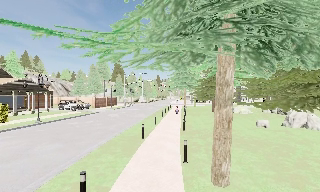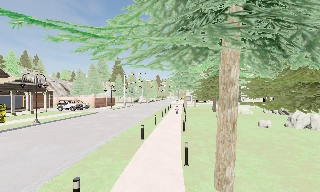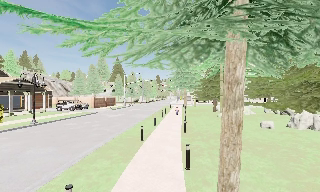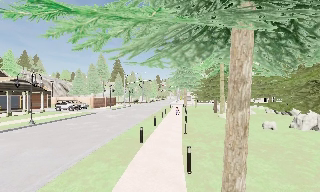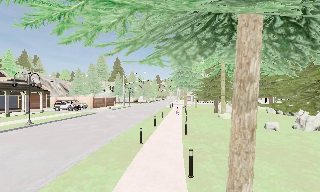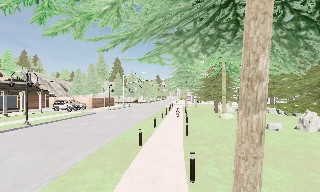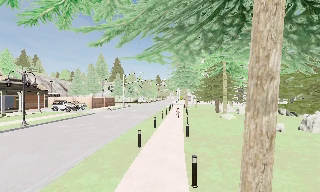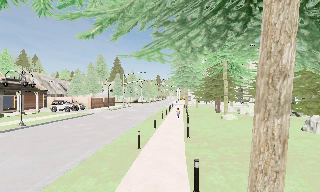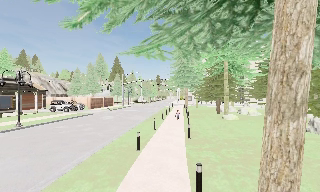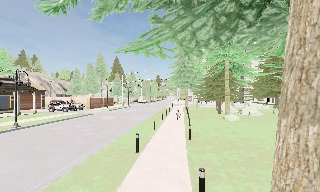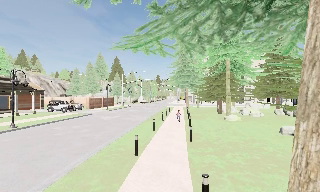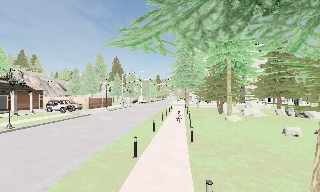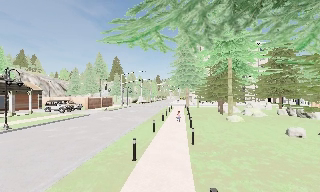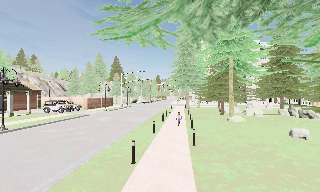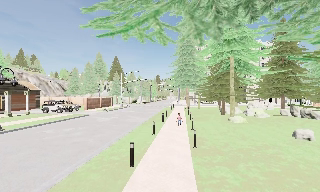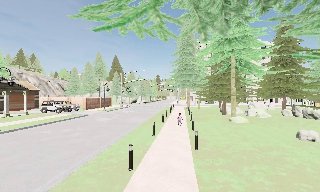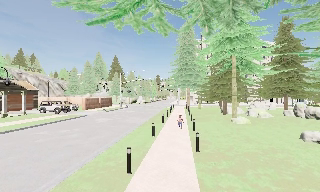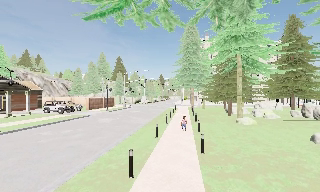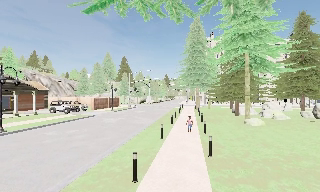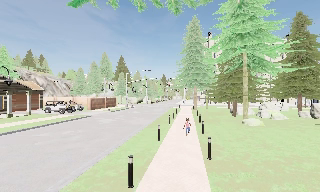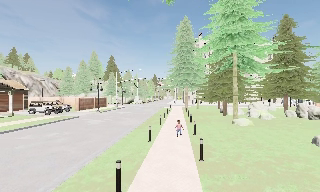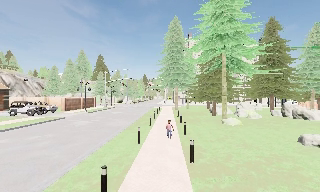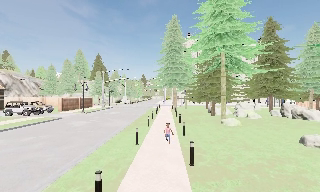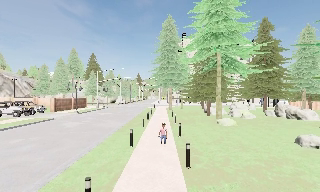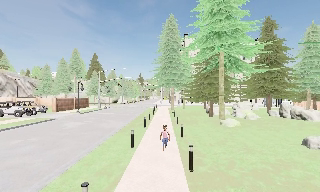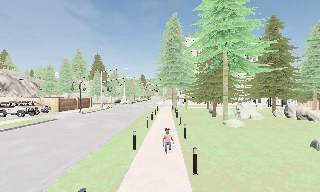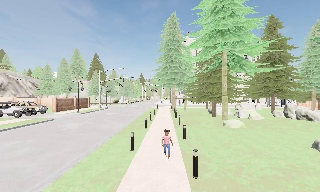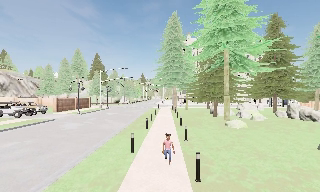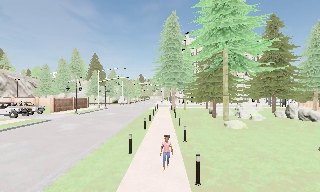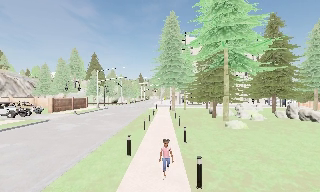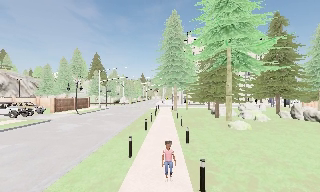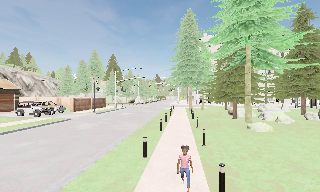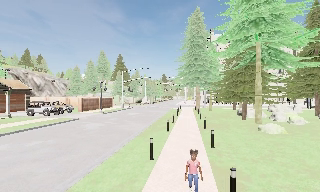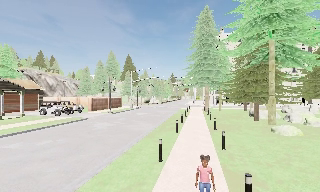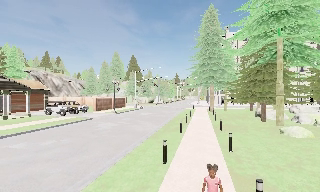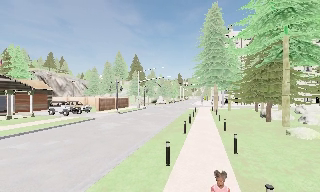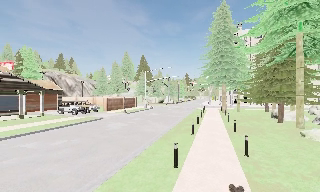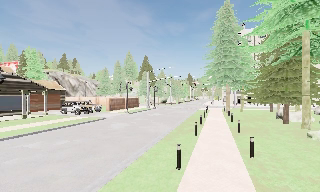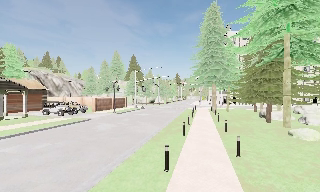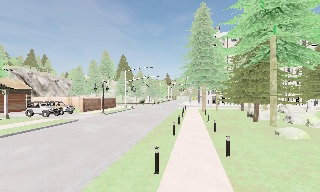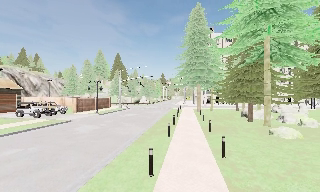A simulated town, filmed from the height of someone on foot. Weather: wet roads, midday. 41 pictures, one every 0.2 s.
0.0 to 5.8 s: The camera travels forward, about 7 m, so what stands in front looms larger.
5.8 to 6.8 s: The scene slides to the right, as the camera pans about 15 degrees to its left. It travels forward, about 1 m, so what stands in front looms larger.
6.8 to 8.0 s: The camera travels forward, about 1 m, so what stands in front looms larger.
The film runs forward here.
